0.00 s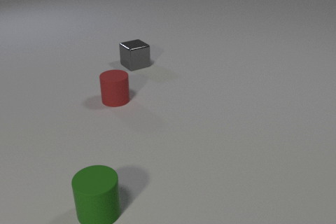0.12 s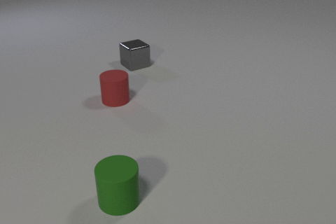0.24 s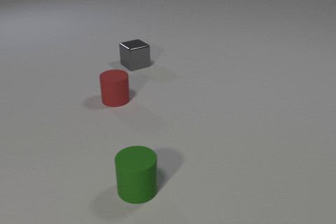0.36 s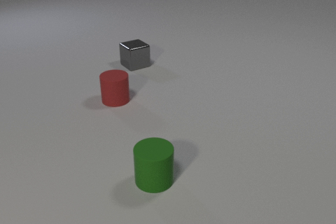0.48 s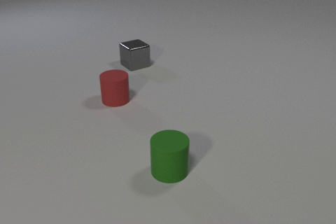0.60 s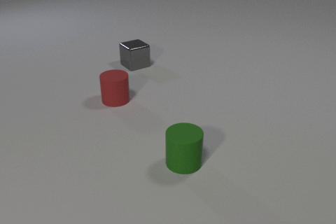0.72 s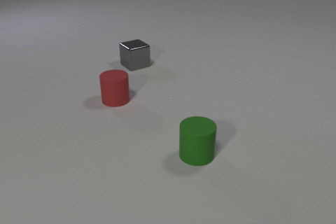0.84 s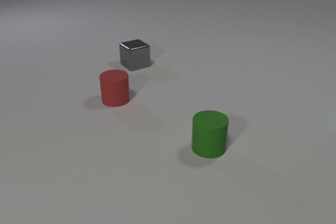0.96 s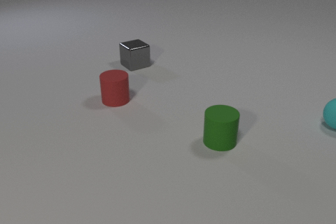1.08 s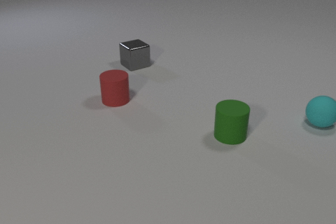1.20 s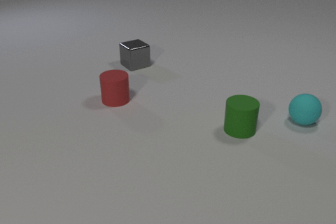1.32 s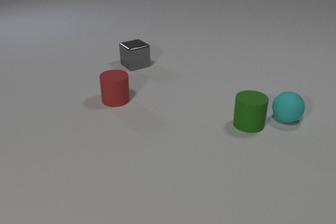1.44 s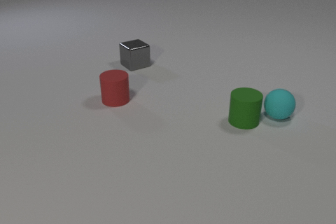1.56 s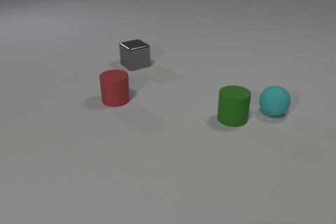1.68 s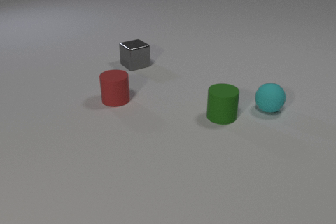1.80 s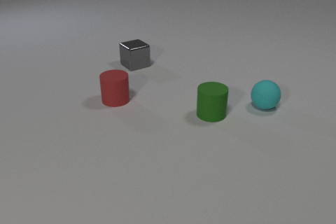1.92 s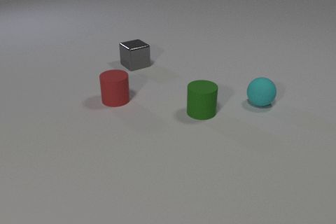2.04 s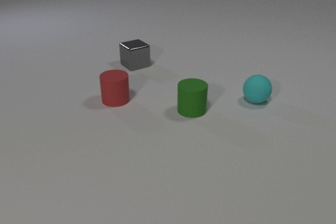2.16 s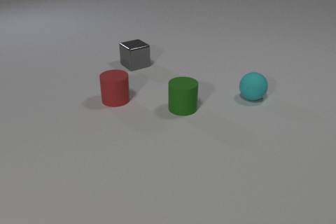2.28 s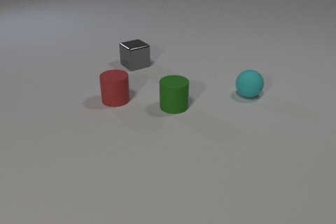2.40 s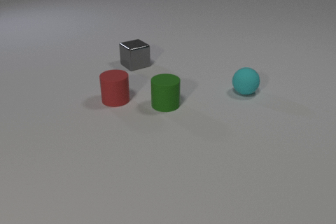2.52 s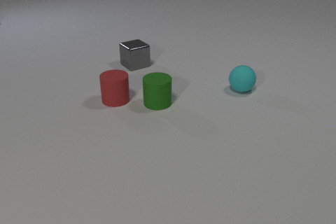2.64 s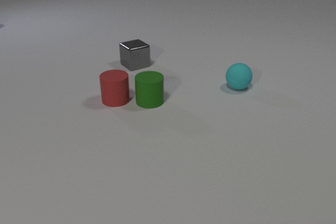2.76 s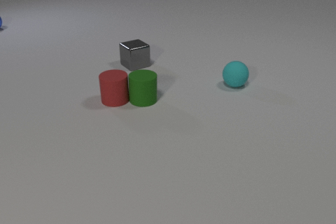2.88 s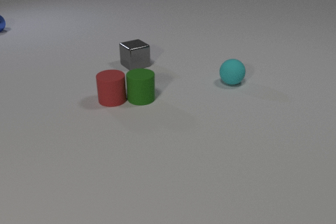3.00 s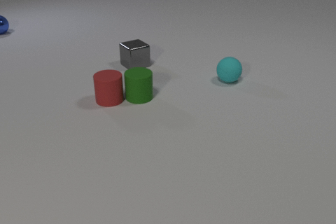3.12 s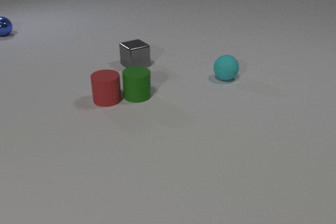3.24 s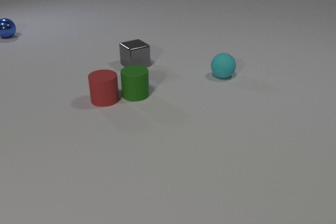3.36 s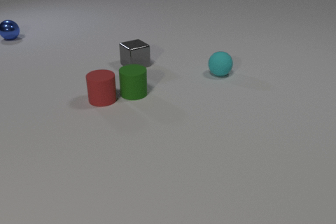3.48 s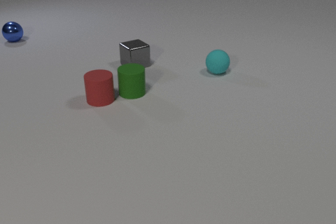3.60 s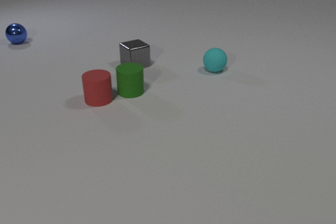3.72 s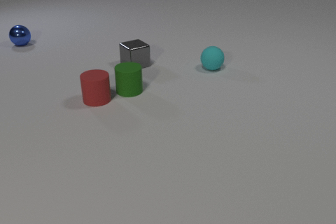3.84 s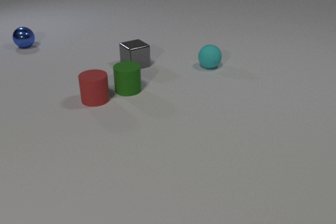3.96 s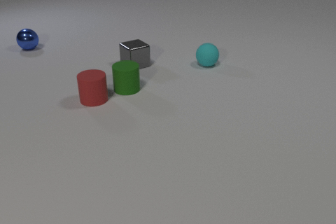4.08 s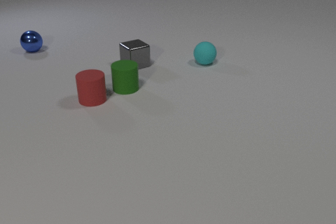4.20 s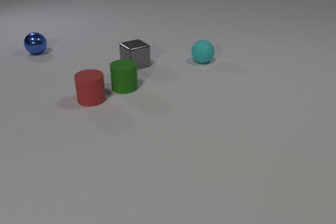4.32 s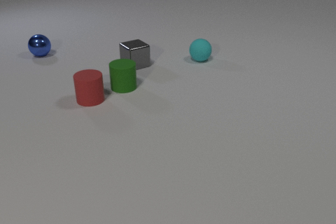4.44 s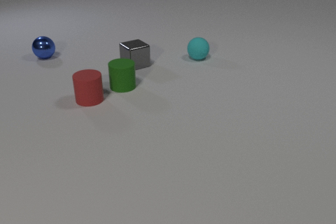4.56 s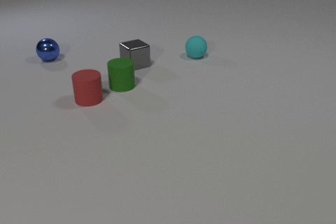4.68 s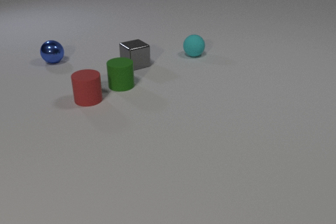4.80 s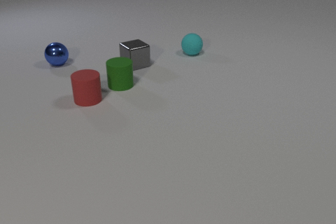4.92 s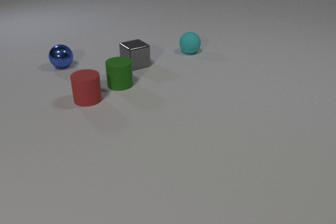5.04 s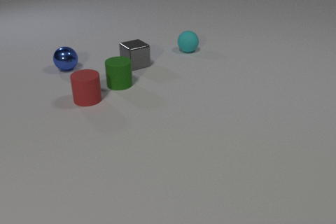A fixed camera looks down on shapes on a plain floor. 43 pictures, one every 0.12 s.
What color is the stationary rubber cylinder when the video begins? red.
How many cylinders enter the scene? 0.
What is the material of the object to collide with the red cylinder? rubber.
0.00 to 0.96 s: The cyan rubber sphere comes in at the right edge, rolls to the left. The green rubber cylinder slides to the right and away from the camera.
0.96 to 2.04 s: The cyan rubber sphere rolls to the left. The green rubber cylinder slides away from the camera and to the left. The cyan rubber sphere and the green rubber cylinder collide.
2.04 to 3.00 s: The cyan rubber sphere rolls away from the camera and to the left. The green rubber cylinder slides to the left and away from the camera. The red rubber cylinder slides to the left. The blue metal sphere comes in at the left edge, rolls toward the camera. The green rubber cylinder and the red rubber cylinder collide.
3.00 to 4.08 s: The cyan rubber sphere rolls away from the camera and to the left. The green rubber cylinder slides away from the camera and to the left. The red rubber cylinder slides to the left. The blue metal sphere rolls toward the camera and to the right.
4.08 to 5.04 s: The cyan rubber sphere rolls away from the camera and to the left. The green rubber cylinder slides away from the camera and to the left. The blue metal sphere rolls toward the camera and to the right.
